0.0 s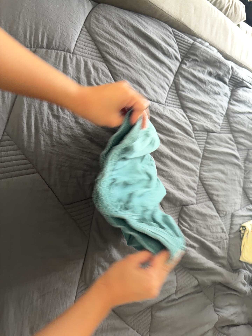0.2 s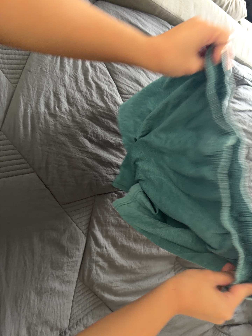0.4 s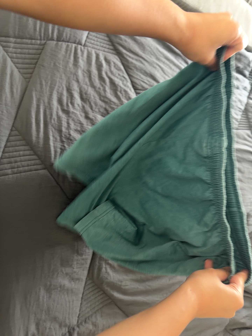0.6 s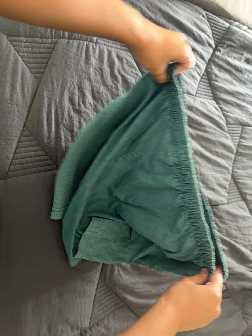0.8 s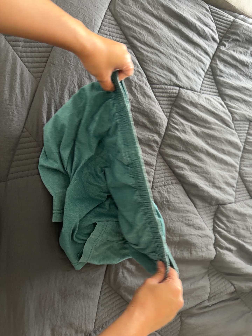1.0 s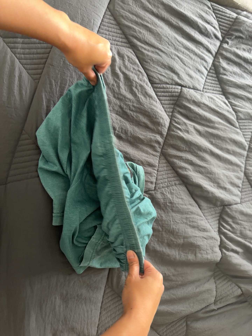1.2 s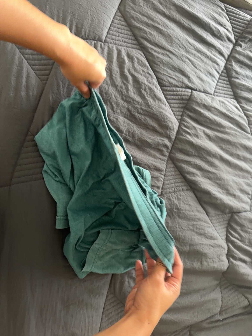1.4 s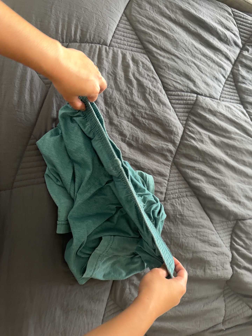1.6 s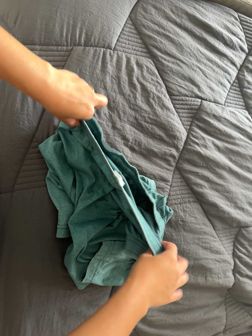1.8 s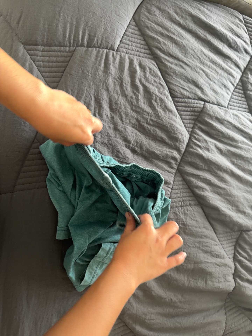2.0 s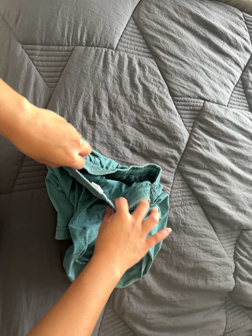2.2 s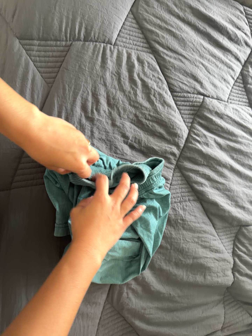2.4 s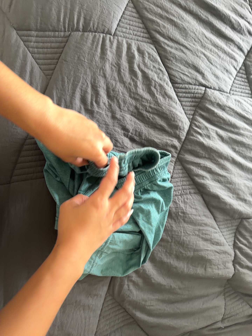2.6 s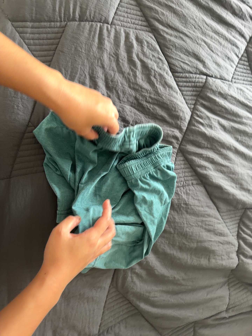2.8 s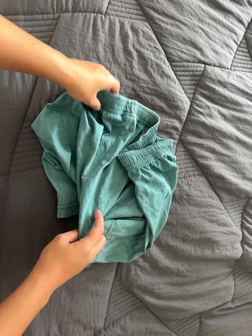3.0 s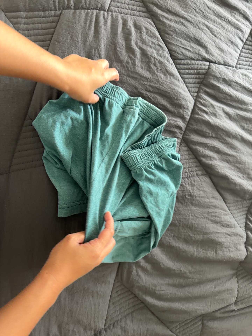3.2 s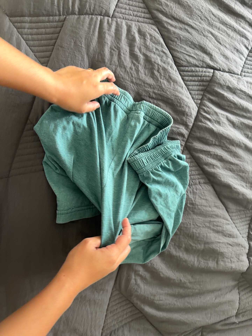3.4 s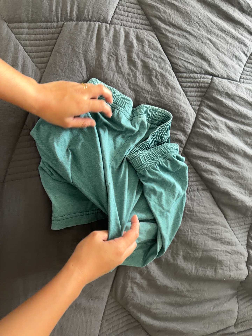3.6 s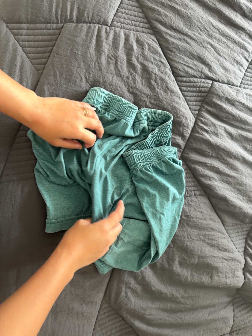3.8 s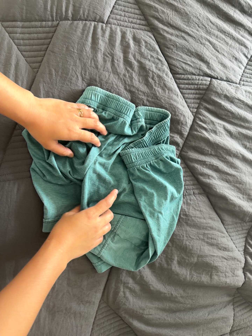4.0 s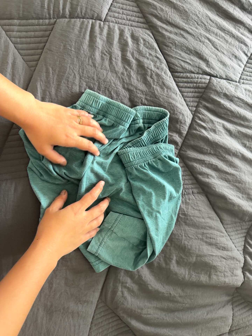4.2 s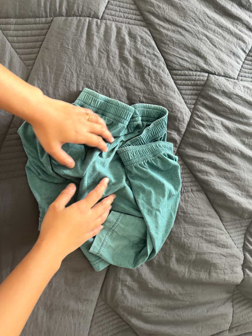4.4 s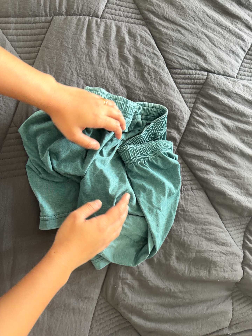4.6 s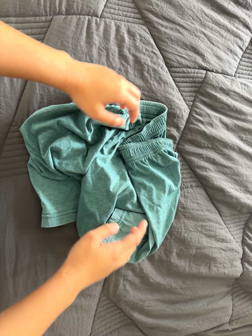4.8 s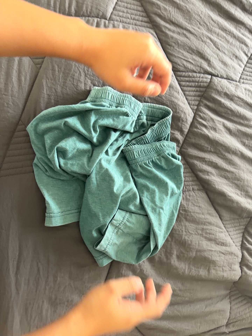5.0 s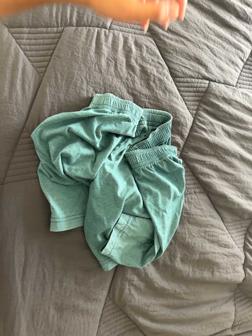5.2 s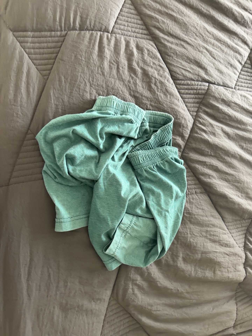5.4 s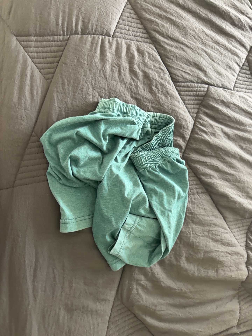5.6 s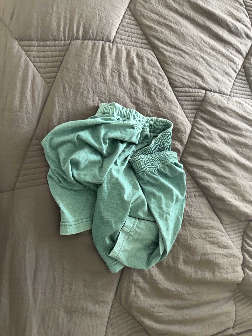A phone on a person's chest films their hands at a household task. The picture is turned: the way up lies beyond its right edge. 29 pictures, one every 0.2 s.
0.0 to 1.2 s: The camera swings to its left by about 10 degrees, and the scene slides to the right. It travels forward, about 8 cm, so what stands in front looms larger.
1.2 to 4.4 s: The camera travels to its right and forward, about 10 cm.
4.4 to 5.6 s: The camera travels to its left, about 6 cm.
The film runs backward here.
